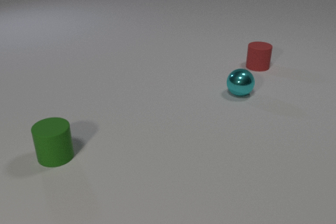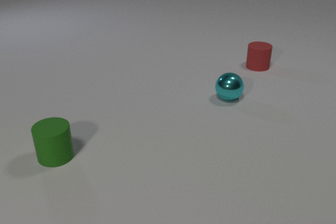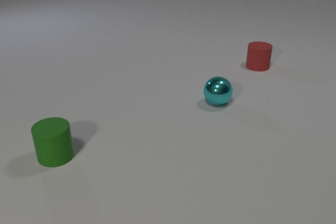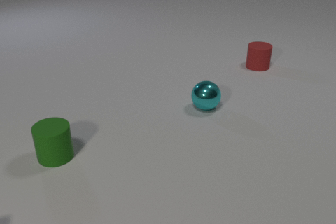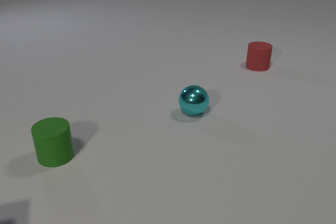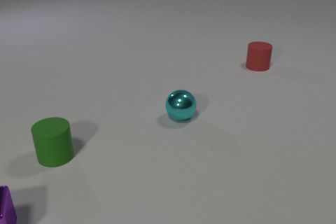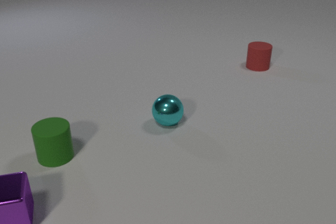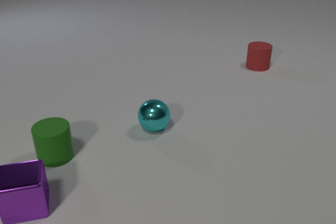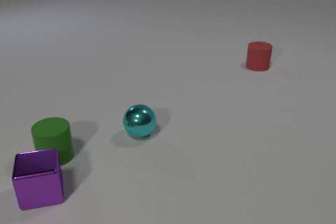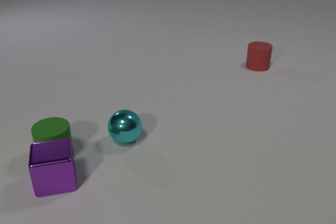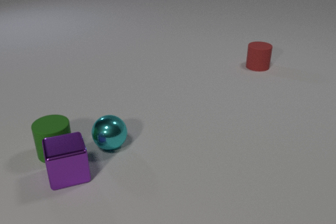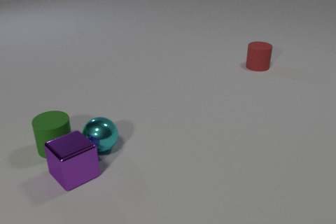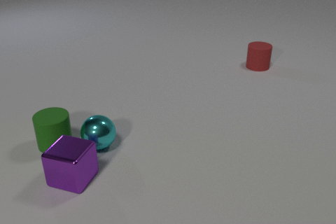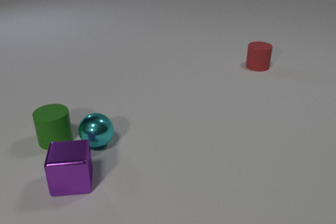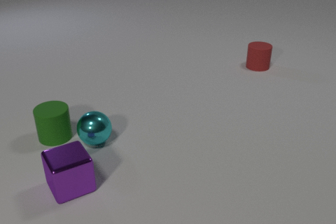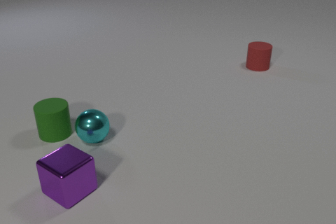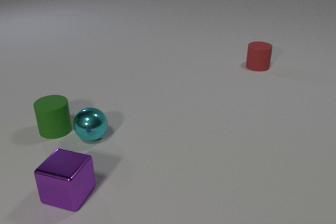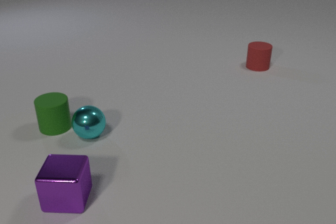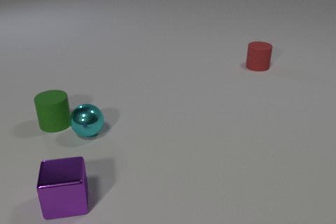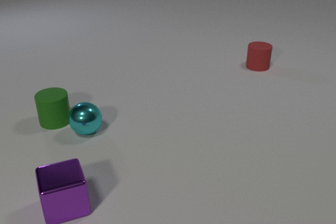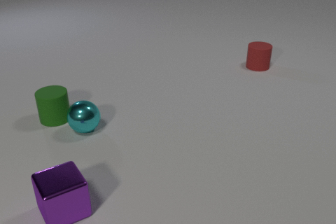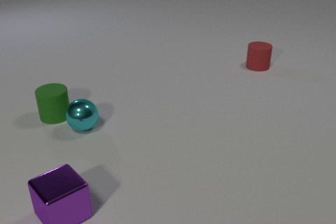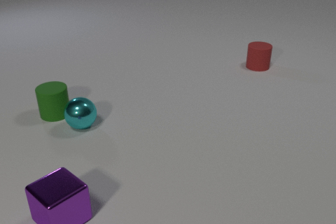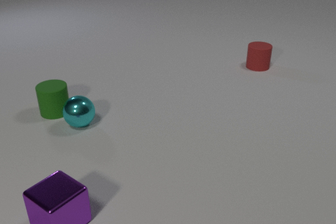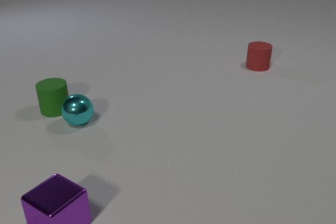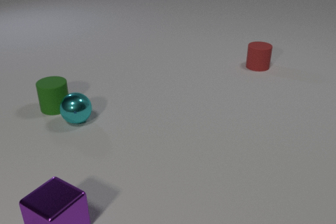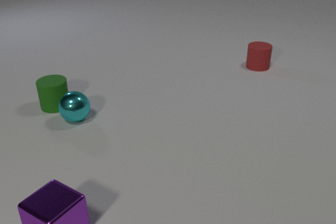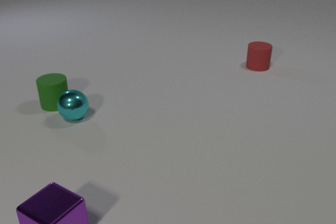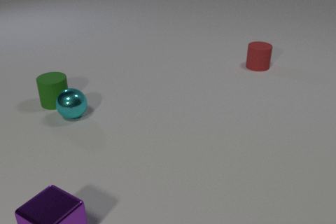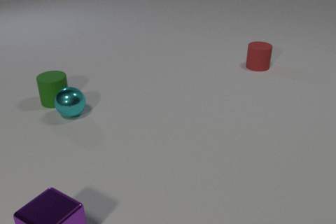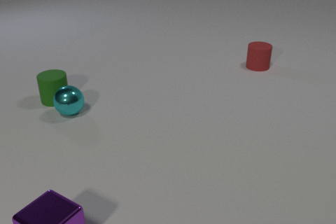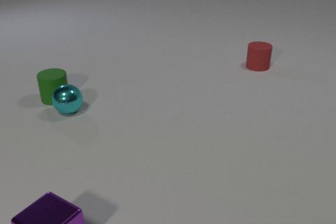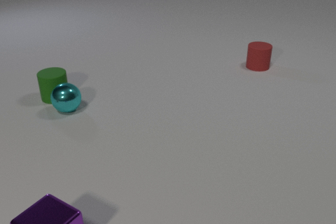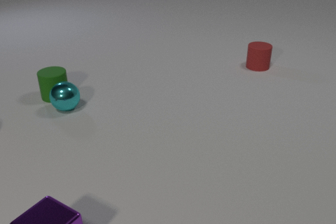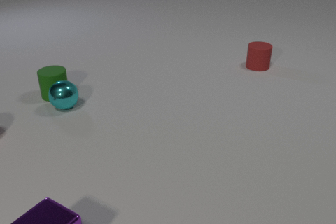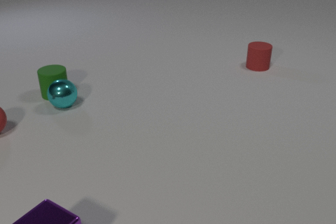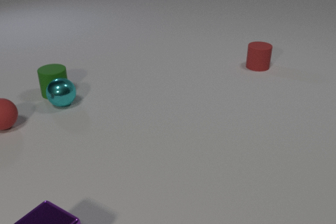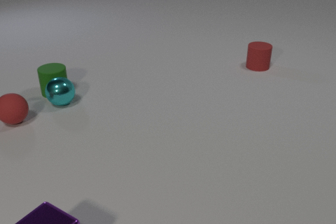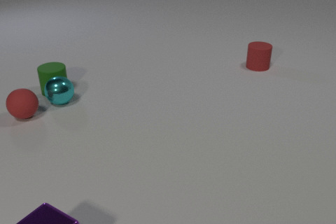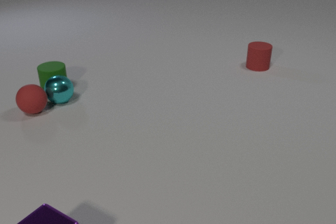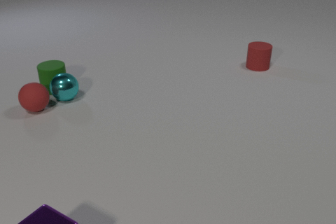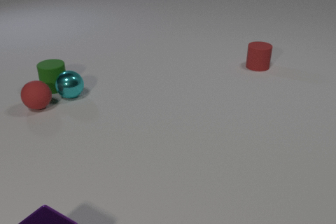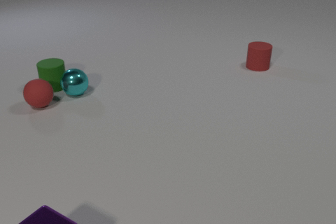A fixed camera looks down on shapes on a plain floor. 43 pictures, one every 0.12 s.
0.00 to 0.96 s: The purple metal cube comes in at the left edge, slides to the right and away from the camera. The cyan metal sphere rolls to the left and toward the camera.
0.96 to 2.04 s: The purple metal cube slides to the right and toward the camera, spins counterclockwise seen from above by about 165 degrees, its near face sliding to the right. The cyan metal sphere rolls to the left. The green rubber cylinder slides away from the camera. The purple metal cube and the green rubber cylinder collide. The purple metal cube and the cyan metal sphere collide.
2.04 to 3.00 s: The purple metal cube slides toward the camera, spins counterclockwise seen from above by about 60 degrees, its near face sliding to the right. The cyan metal sphere rolls away from the camera. The green rubber cylinder slides away from the camera.
3.00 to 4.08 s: The purple metal cube slides toward the camera. The cyan metal sphere rolls away from the camera. The green rubber cylinder slides away from the camera.
4.08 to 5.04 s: The purple metal cube slides toward the camera. The cyan metal sphere rolls away from the camera and to the right. The green rubber cylinder slides away from the camera. The red rubber sphere comes in at the left edge, rolls to the right and away from the camera. The cyan metal sphere and the green rubber cylinder collide. The cyan metal sphere and the red rubber sphere collide.
What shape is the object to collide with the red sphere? sphere.
How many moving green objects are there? 1.
What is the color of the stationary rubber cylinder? red.
